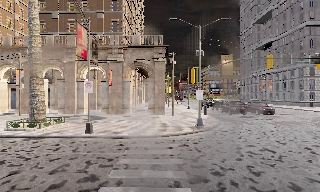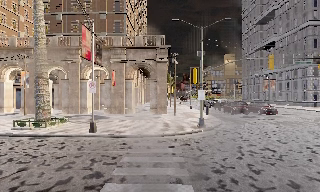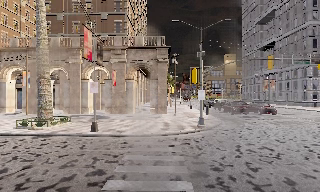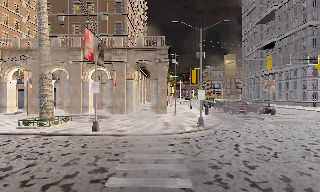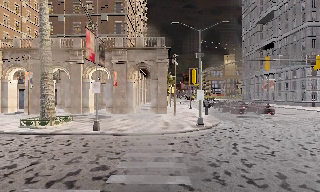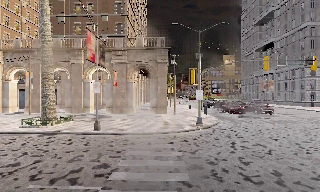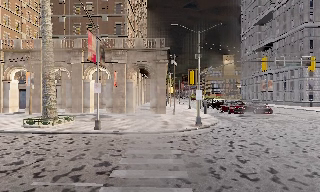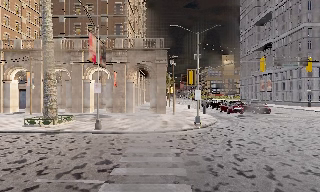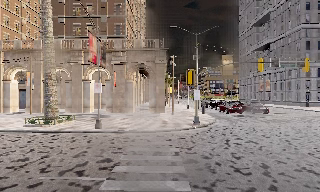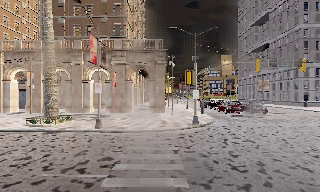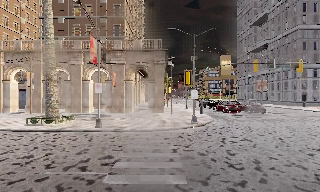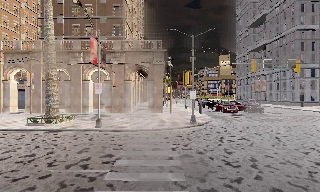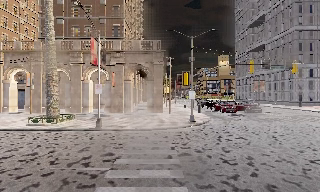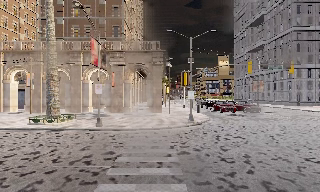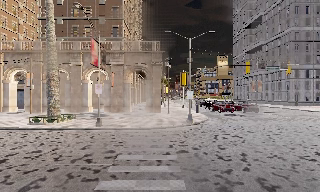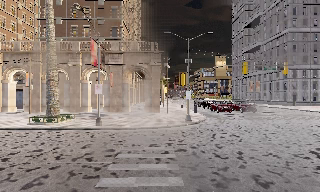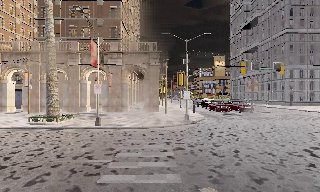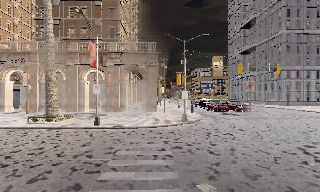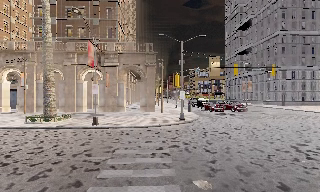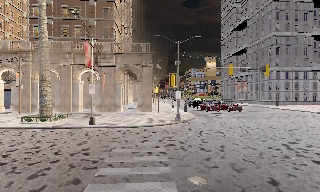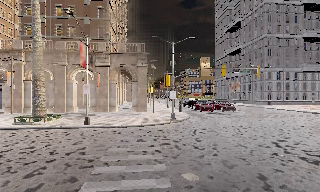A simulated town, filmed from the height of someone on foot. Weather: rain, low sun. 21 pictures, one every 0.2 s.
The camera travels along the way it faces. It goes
backward.
0.0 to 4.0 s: The camera travels backward, about 3.5 m, so what stands in front gets smaller.
The film runs backward here.
